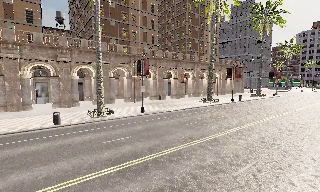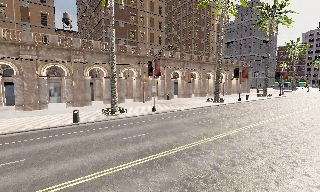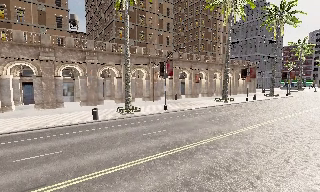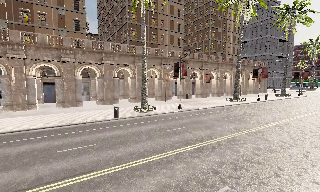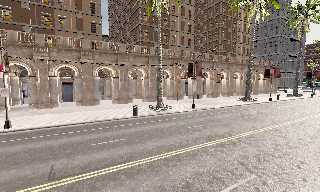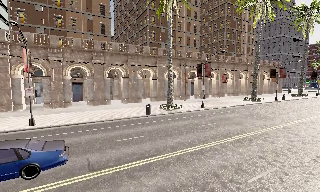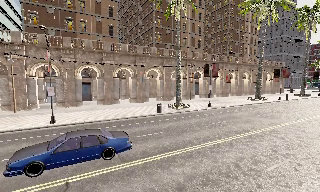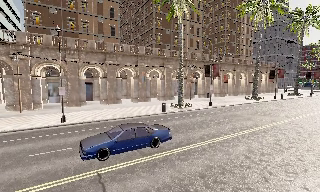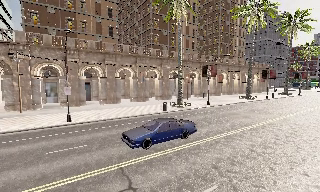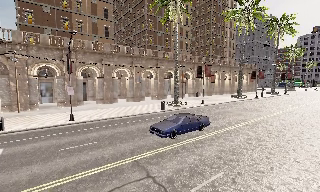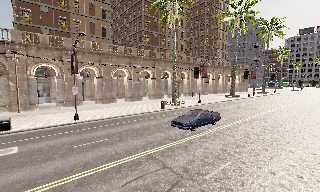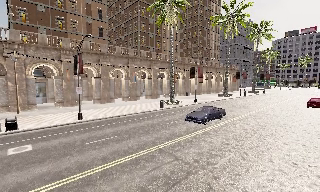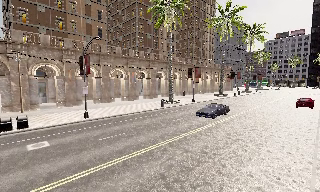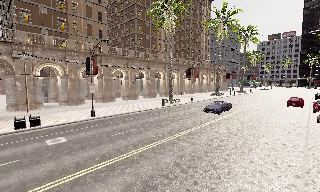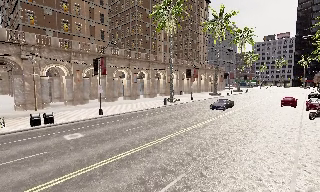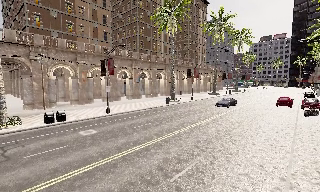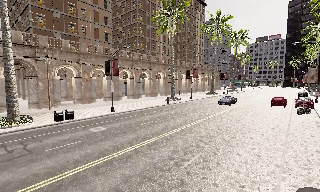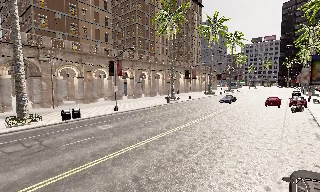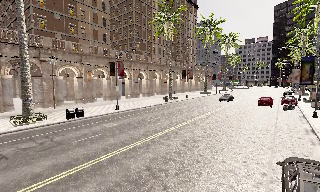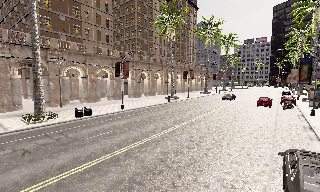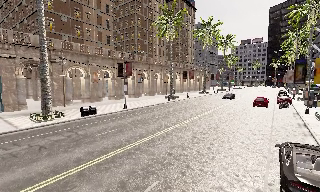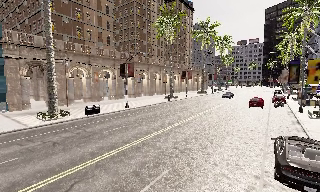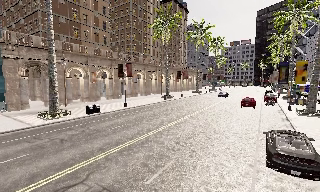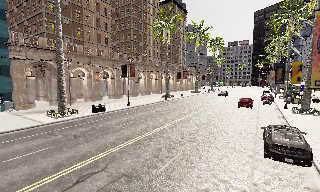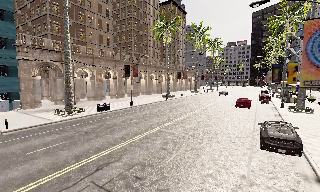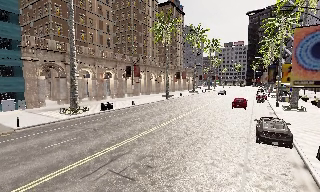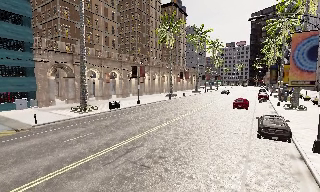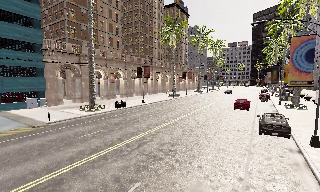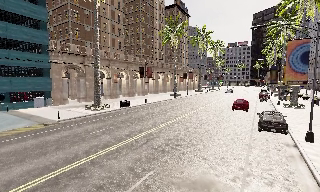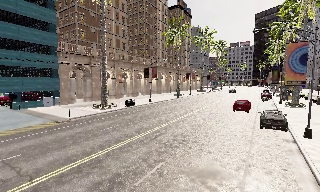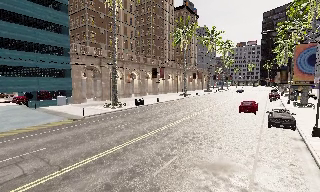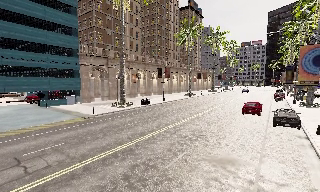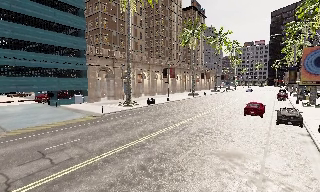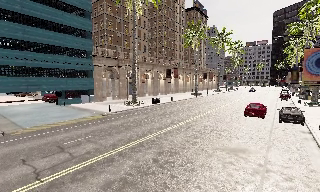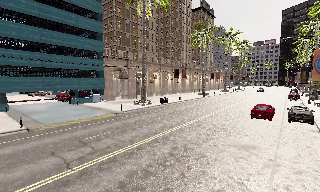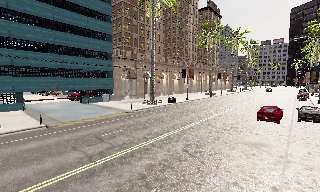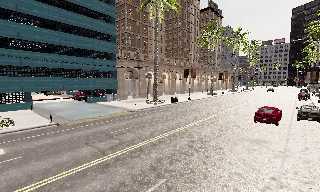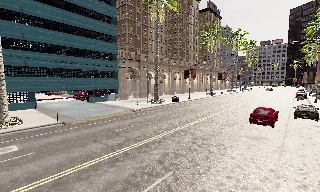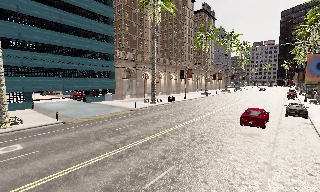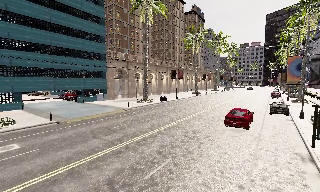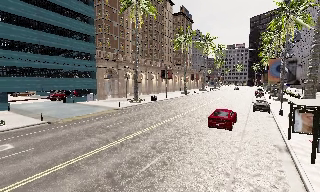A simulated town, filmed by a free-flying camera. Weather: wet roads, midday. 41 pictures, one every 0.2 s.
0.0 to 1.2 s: The camera travels to its left and backward, about 8 m, so close, fixed things drift to the right.
1.2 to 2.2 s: The camera pans to its right, which is clockwise from overhead, by about 15 degrees. It travels to its left and backward, about 6 m.
2.2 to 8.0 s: The camera pans to its right, which is clockwise from overhead, by about 15 degrees. It travels backward and to its left, about 30 m, so what stands in front gets smaller.
The film runs backward here.
